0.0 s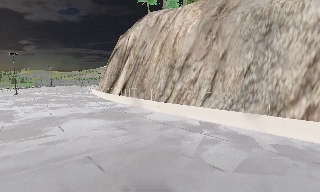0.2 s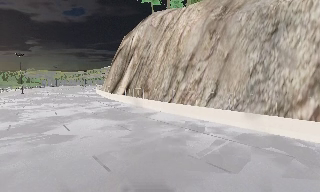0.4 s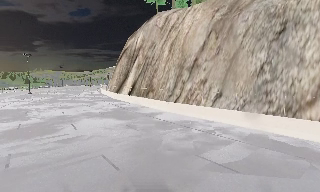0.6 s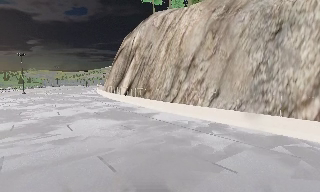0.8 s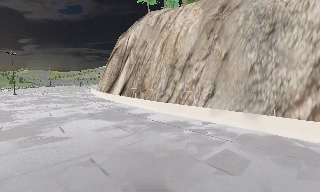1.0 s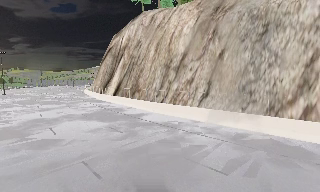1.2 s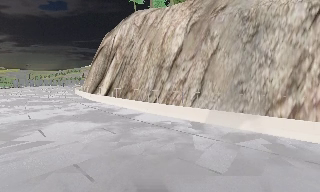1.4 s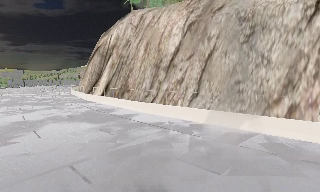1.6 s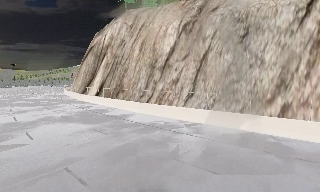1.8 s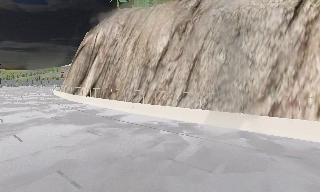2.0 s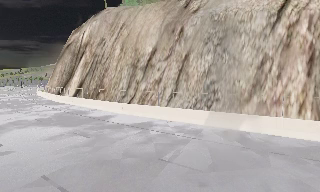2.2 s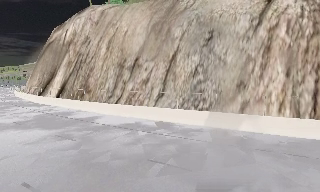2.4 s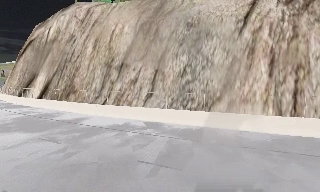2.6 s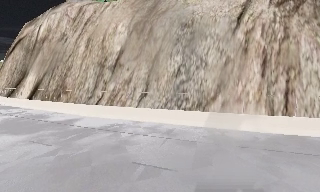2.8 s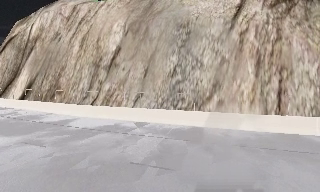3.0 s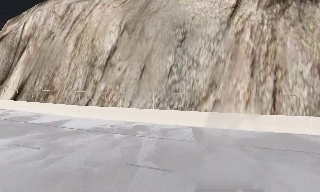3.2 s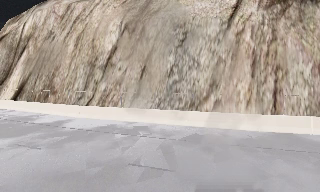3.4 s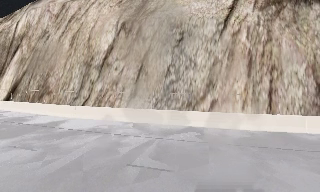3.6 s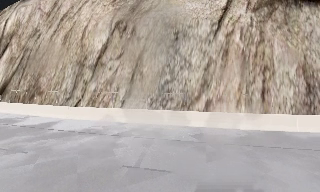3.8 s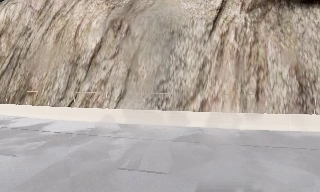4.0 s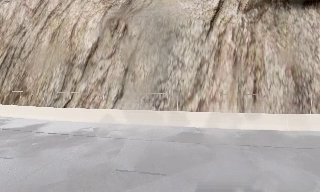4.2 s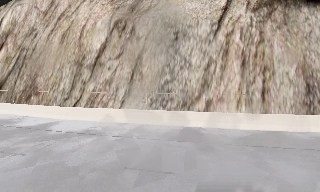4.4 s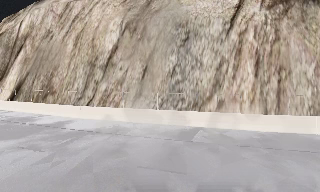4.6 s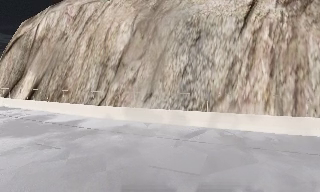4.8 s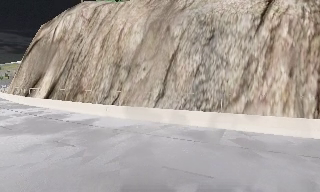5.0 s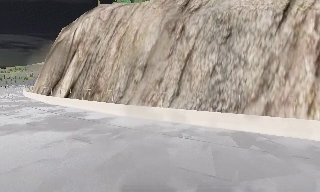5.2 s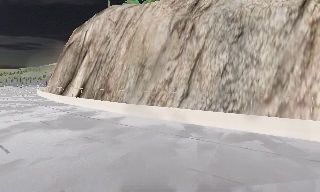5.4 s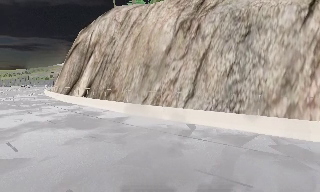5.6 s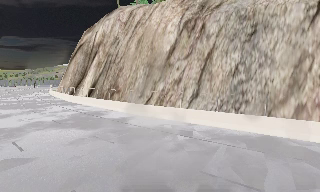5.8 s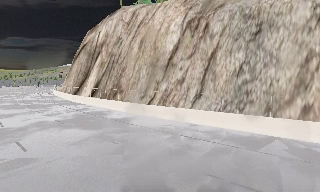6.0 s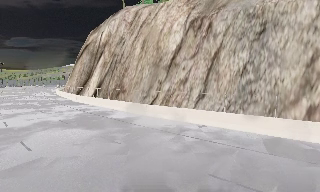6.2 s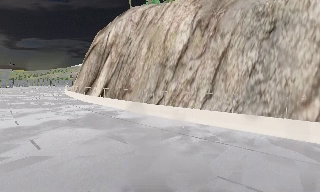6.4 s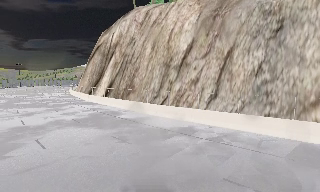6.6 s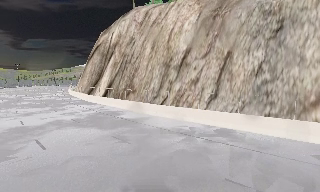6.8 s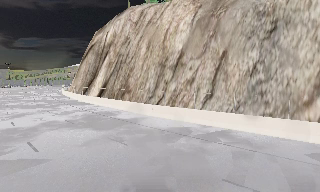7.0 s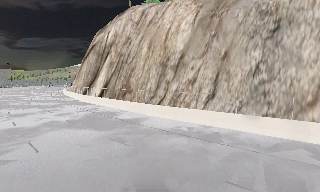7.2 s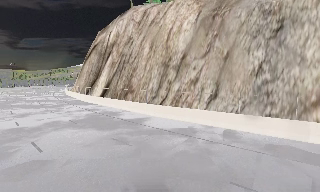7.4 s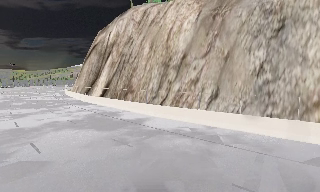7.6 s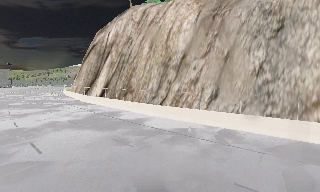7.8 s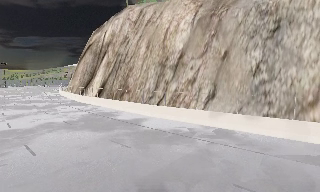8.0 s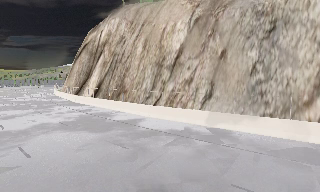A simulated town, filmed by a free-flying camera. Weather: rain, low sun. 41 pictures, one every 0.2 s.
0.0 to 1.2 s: The camera shifts only a little, or ends up much as it began.
1.2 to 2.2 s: The scene slides to the left, as the camera pans about 15 degrees to its right.
2.2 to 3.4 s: The scene slides to the left, as the camera pans about 10 degrees to its right. It travels to its left, about 0.5 m.
3.4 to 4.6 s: The camera travels to its left, about 0.5 m, so close, fixed things drift to the right.
4.6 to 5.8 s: The scene slides to the right, as the camera pans about 15 degrees to its left.
5.8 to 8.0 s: The camera travels to its left and forward, about 1 m, so close, fixed things drift to the right.
The film runs forward here.
